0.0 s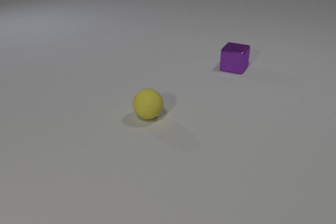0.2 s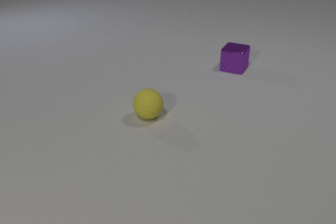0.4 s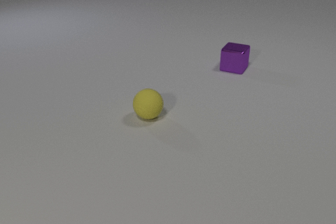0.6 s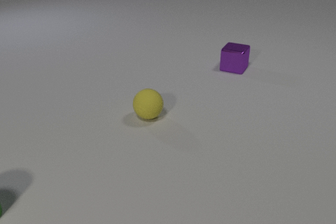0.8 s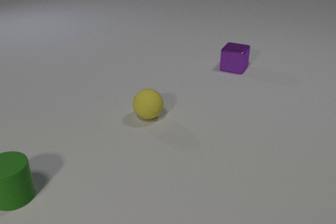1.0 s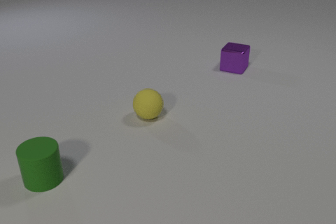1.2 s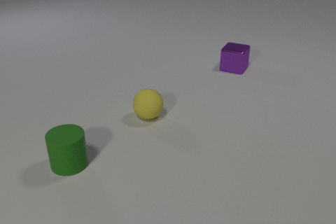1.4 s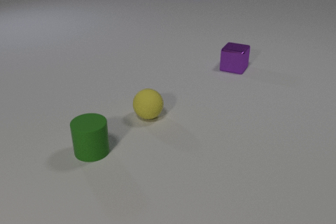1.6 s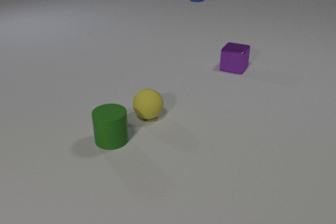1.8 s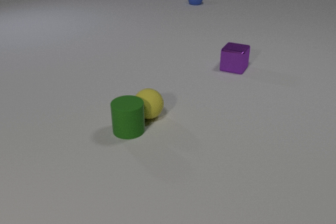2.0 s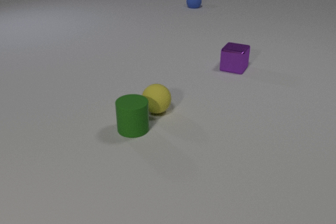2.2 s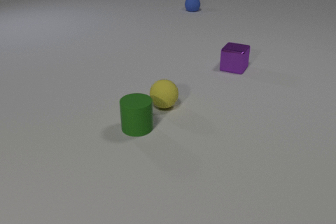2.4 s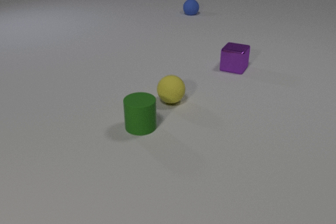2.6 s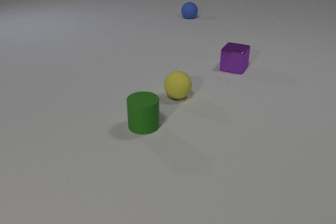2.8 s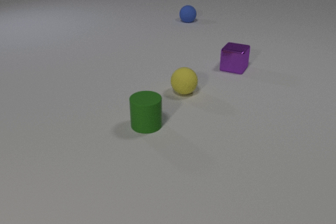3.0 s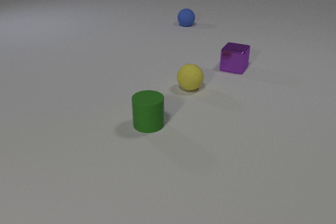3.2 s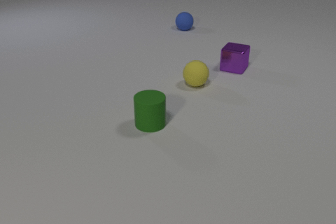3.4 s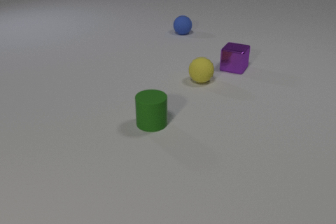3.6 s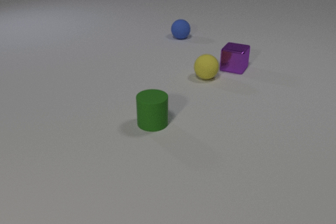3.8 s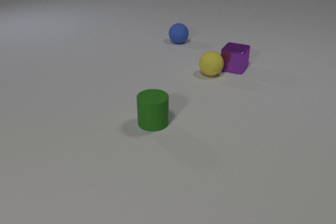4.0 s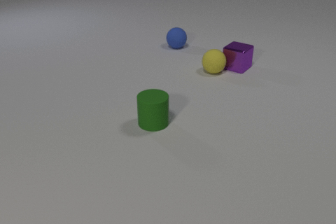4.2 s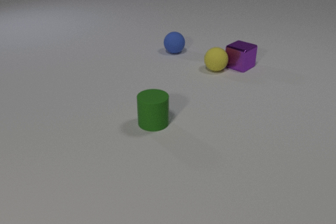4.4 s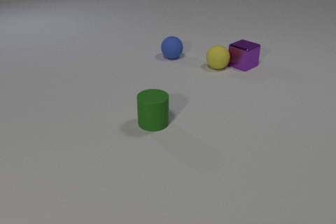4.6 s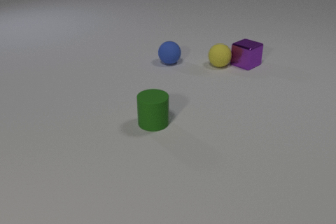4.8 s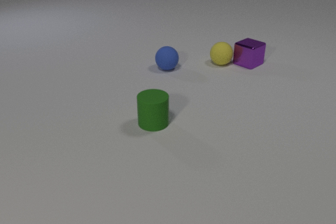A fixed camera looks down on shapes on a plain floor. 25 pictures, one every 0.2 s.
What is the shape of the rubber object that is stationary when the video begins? sphere.
What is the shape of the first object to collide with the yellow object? cylinder.
Are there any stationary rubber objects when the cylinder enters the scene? yes.
0.0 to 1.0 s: The green rubber cylinder comes in at the left edge, slides to the right and away from the camera.
1.0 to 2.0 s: The green rubber cylinder slides to the right and away from the camera. The yellow rubber sphere rolls away from the camera and to the right. The blue rubber sphere comes in at the top edge, rolls toward the camera. The green rubber cylinder and the yellow rubber sphere collide.
2.0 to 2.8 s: The green rubber cylinder slides to the right and away from the camera. The yellow rubber sphere rolls away from the camera and to the right. The blue rubber sphere rolls toward the camera.
2.8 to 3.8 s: The green rubber cylinder slides to the right. The yellow rubber sphere rolls away from the camera and to the right. The blue rubber sphere rolls toward the camera.
3.8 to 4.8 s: The yellow rubber sphere rolls away from the camera. The blue rubber sphere rolls toward the camera. The purple metal cube slides away from the camera and to the right, spins clockwise seen from above by about 15 degrees, its near face sliding to the left. The yellow rubber sphere and the purple metal cube collide.
